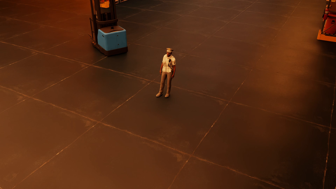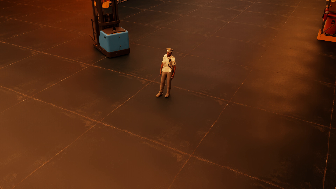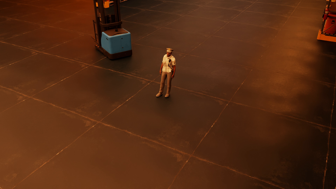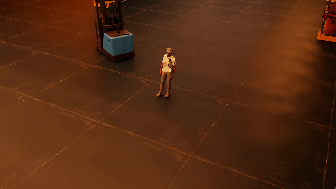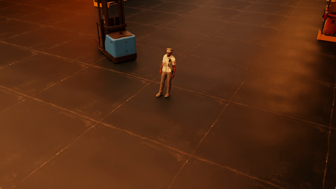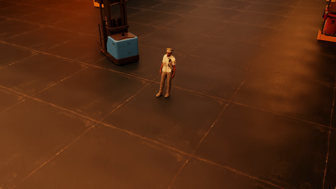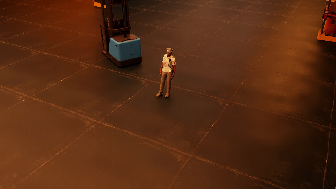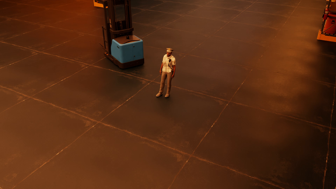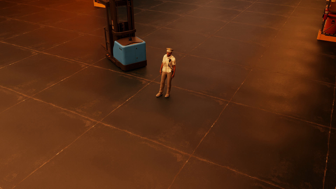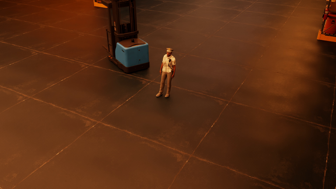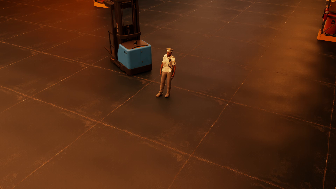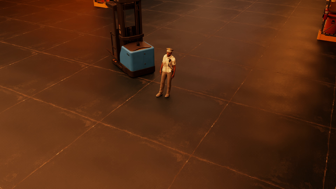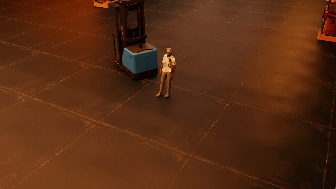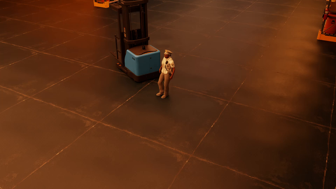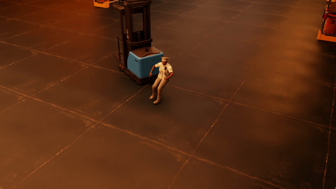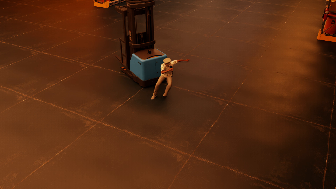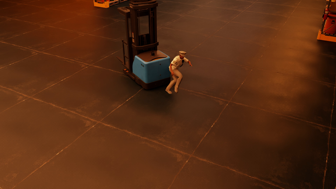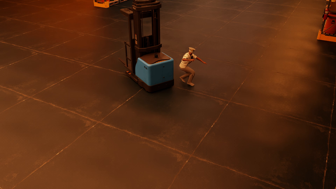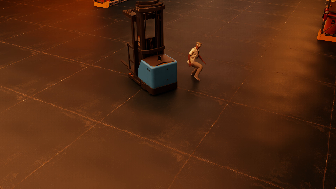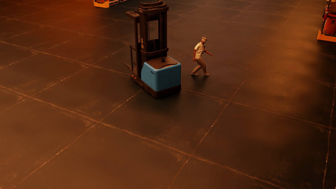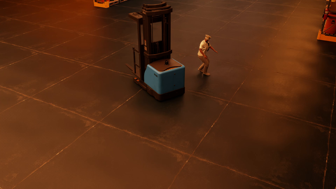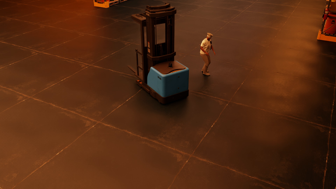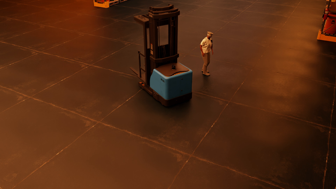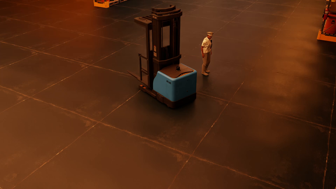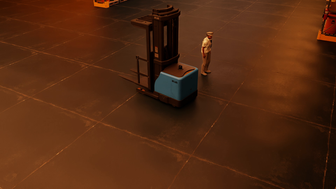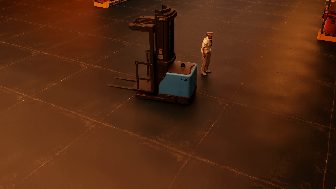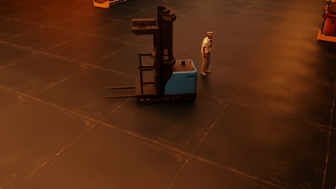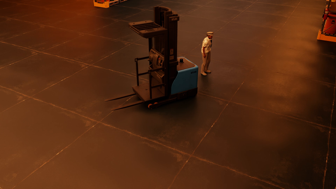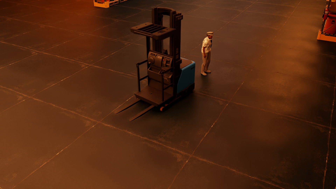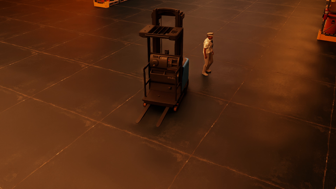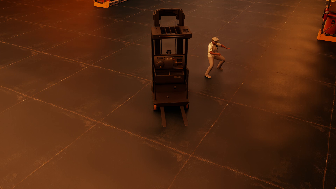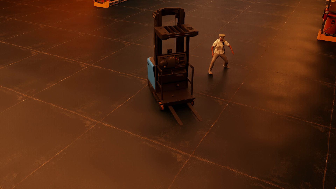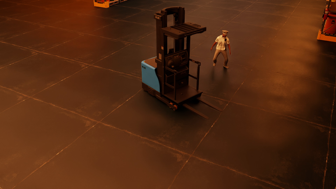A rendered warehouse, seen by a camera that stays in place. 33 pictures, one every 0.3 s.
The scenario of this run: Near miss between a forklift and a person.
